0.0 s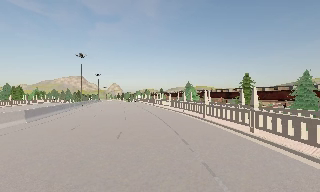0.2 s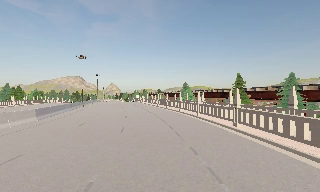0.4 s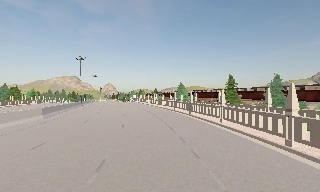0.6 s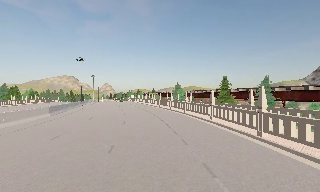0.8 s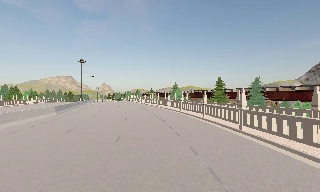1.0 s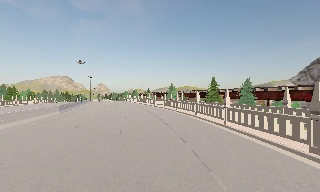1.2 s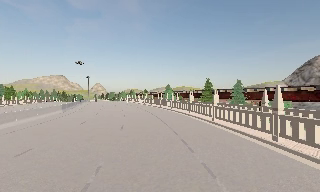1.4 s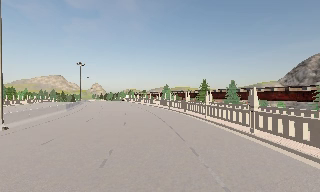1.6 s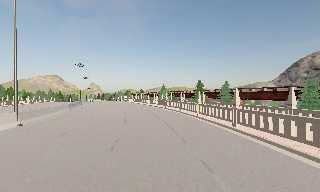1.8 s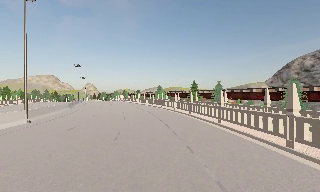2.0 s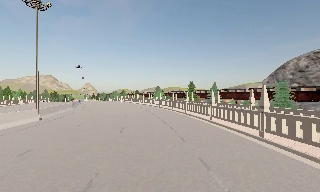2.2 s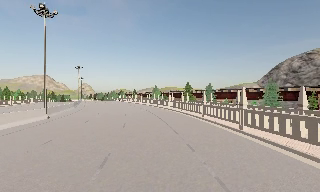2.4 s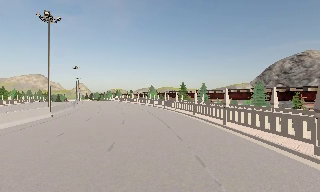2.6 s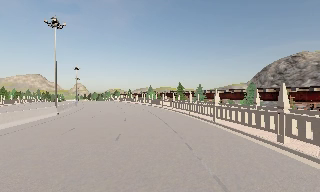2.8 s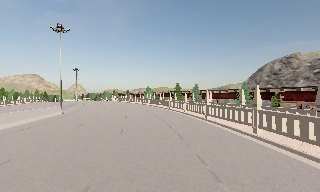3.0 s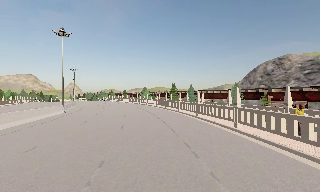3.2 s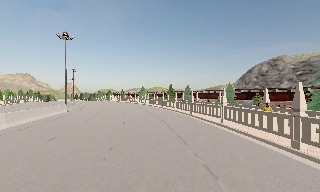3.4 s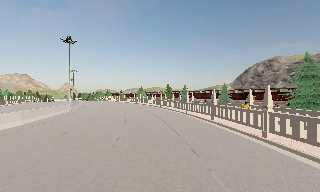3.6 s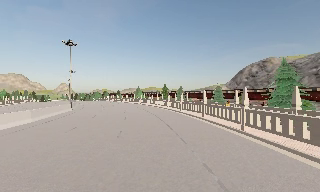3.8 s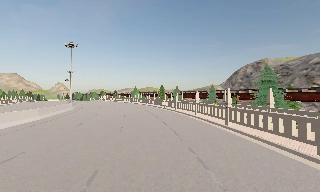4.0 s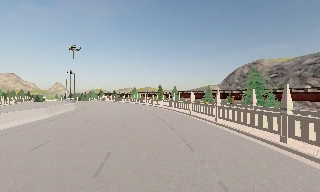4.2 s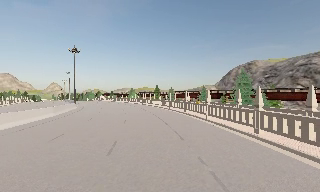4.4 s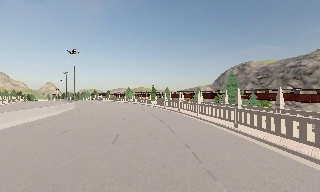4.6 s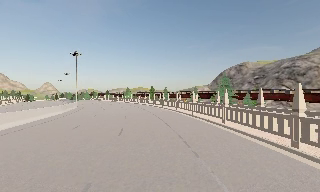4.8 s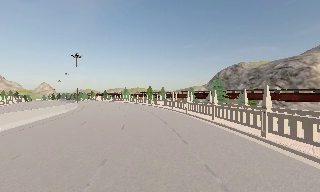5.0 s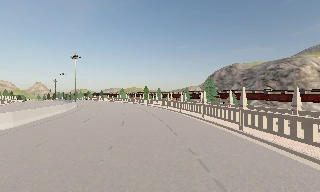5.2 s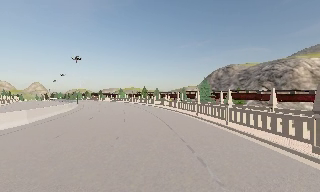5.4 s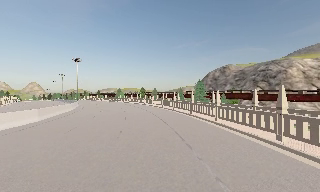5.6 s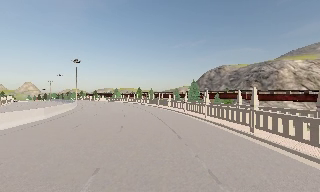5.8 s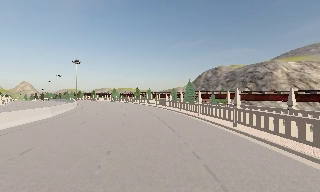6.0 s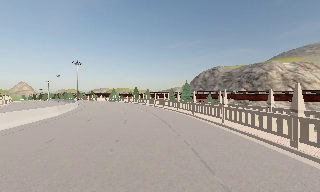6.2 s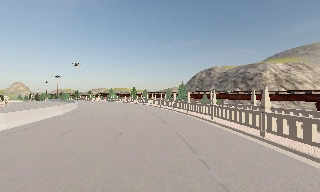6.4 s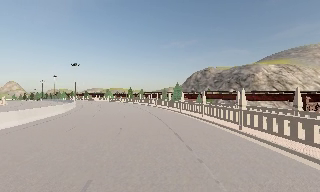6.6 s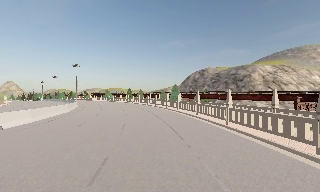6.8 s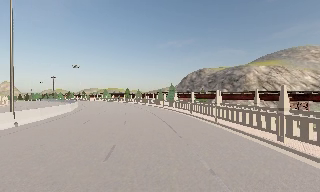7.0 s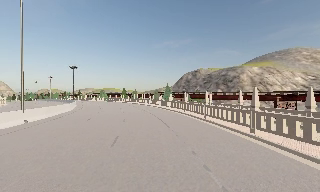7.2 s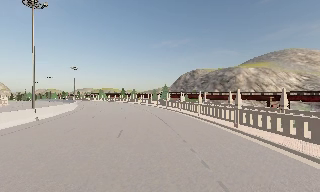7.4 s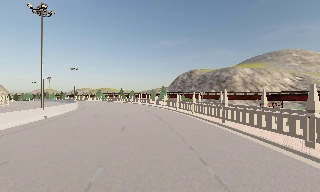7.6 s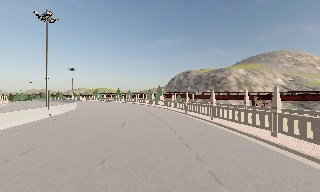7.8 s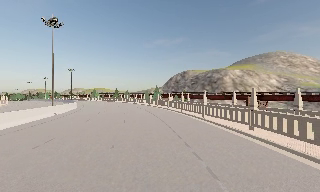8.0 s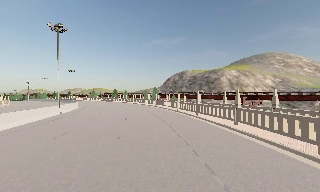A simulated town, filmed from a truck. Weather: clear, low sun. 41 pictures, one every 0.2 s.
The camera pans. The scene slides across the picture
to the left.
The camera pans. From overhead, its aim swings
clockwise.
0.0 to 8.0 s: The scene slides to the left, as the camera pans about 35 degrees to its right. It travels backward, about 65 m.
The film runs backward here.
